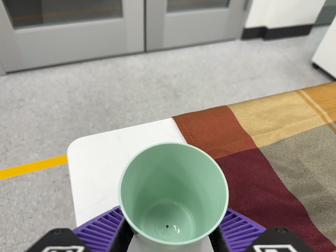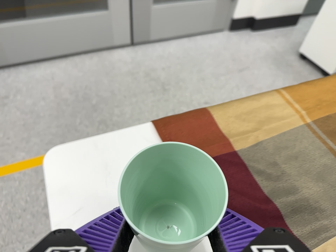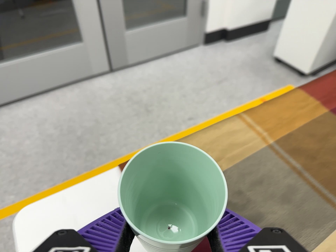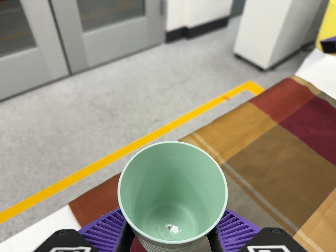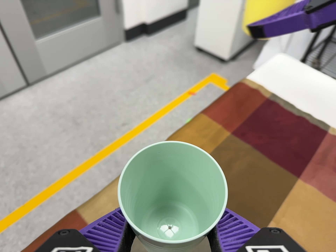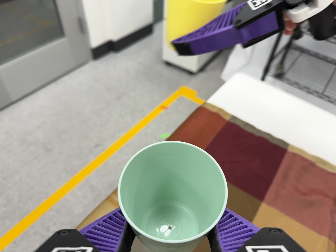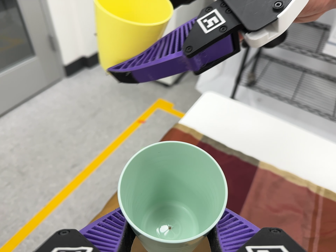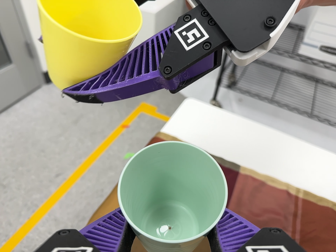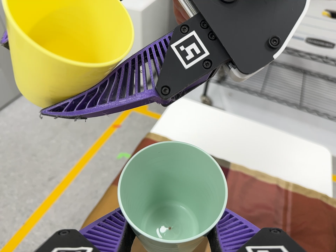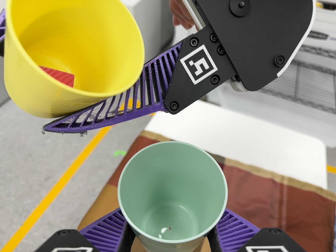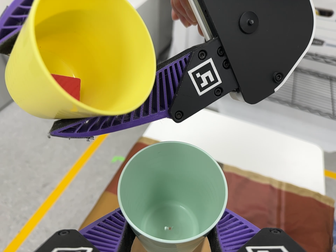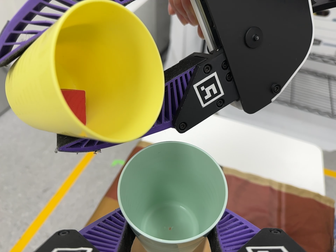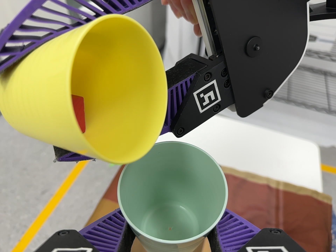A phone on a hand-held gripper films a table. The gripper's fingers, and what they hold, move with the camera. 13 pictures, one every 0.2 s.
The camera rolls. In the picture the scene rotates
counterclockwise.
The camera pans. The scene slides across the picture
to the left.
0.0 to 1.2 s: The camera pans to its right by about 25 degrees. It travels toward the top of its view and to its right, about 28 cm, so close, fixed things drift downward. It rolls about its line of sight by about 30 degrees, and the scene rotates counterclockwise.
1.2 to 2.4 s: The camera rolls about its line of sight by about 10 degrees, and the scene rotates counterclockwise.
The film runs forward here.
